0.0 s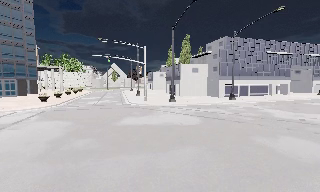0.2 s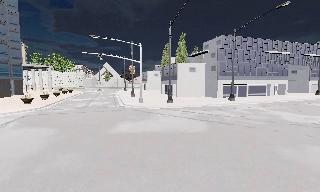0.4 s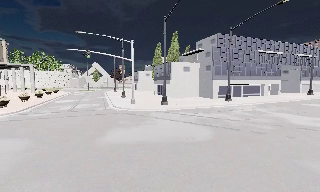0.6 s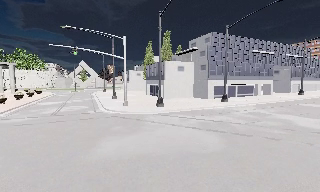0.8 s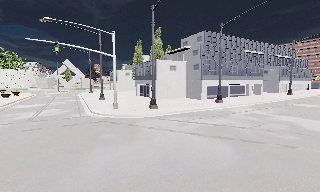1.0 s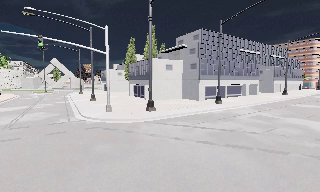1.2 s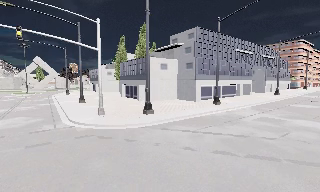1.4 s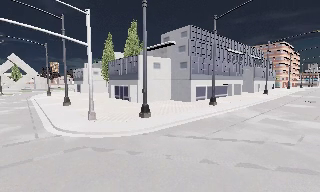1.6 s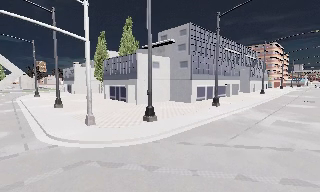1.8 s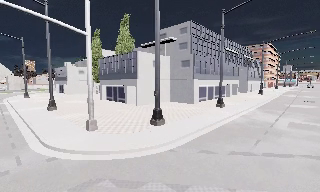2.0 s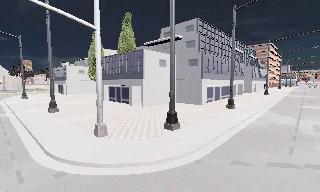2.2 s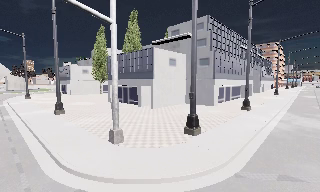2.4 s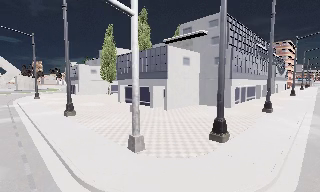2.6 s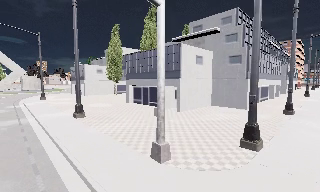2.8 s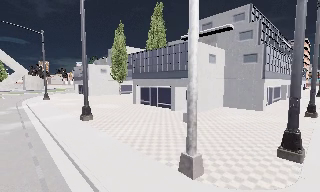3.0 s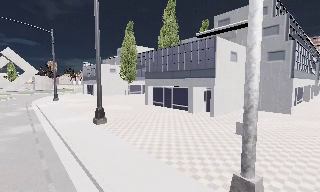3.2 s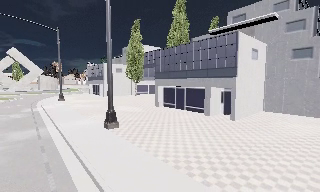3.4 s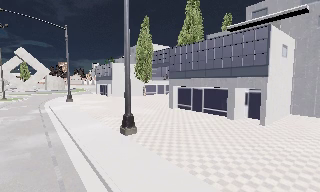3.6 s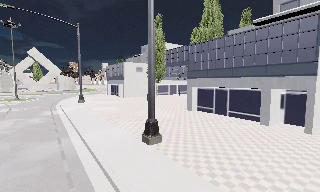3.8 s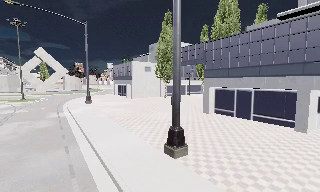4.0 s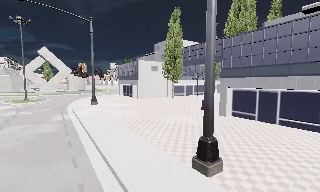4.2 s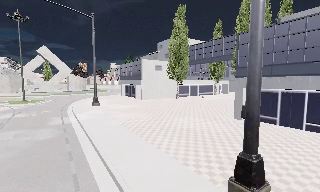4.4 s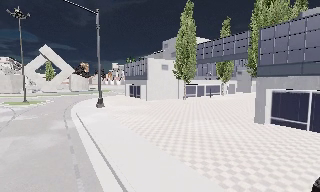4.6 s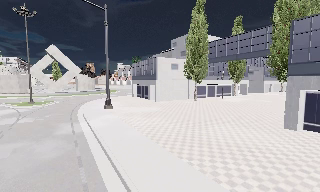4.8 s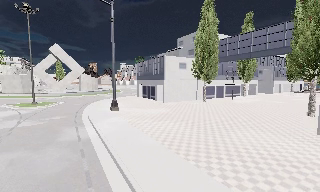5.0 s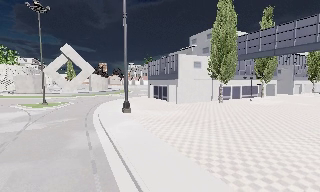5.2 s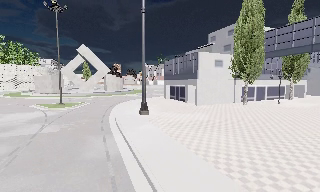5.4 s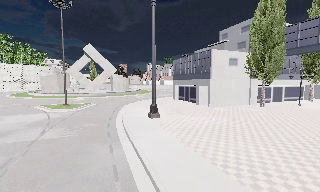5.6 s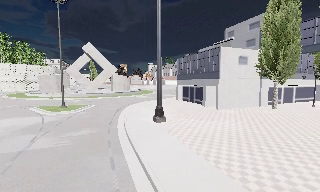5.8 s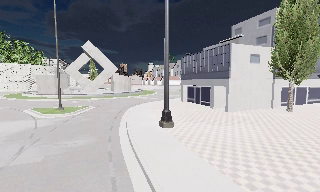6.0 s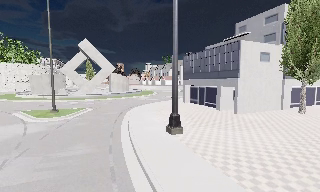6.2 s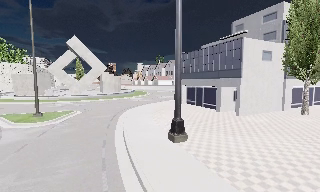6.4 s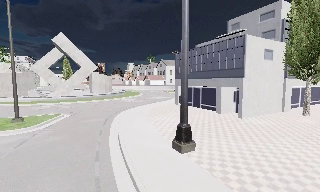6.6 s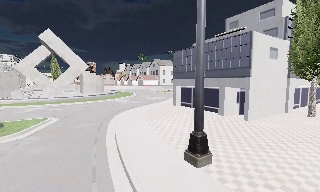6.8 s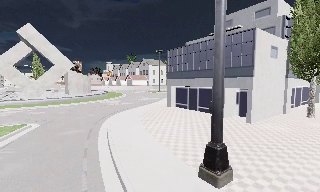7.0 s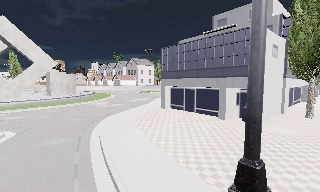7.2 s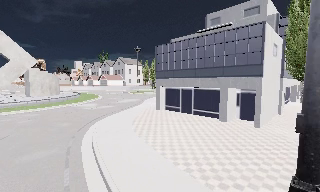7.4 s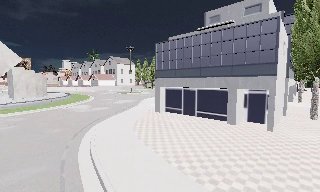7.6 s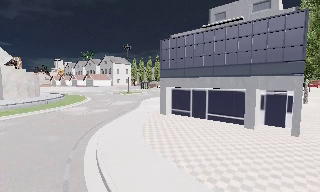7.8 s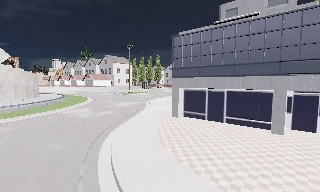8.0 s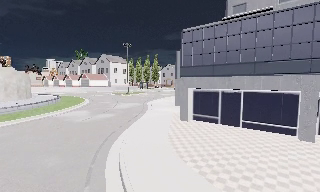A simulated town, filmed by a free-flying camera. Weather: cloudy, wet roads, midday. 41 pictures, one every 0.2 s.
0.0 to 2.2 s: The camera pans to its right, which is clockwise from overhead, by about 30 degrees. It travels forward and to its left, about 17 m.
2.2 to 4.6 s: The scene slides to the right, as the camera pans about 15 degrees to its left. It travels forward and to its left, about 17 m, so what stands in front looms larger.
4.6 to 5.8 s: The scene slides to the right, as the camera pans about 10 degrees to its left. It travels forward and to its left, about 8 m, so what stands in front looms larger.
5.8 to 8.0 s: The camera pans to its right, which is clockwise from overhead, by about 30 degrees. It travels forward and to its left, about 15 m.
The film runs forward here.
